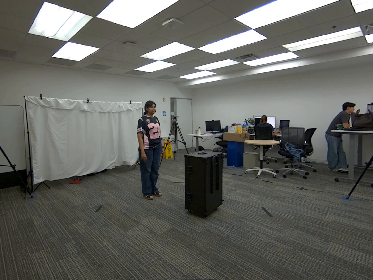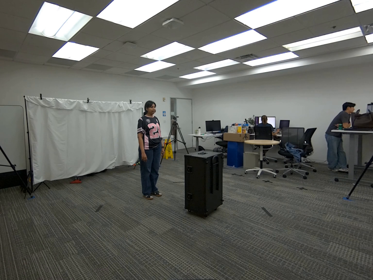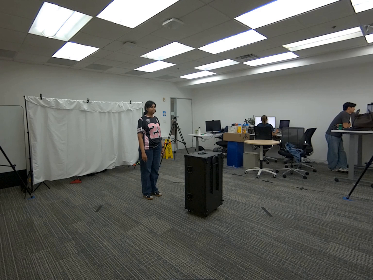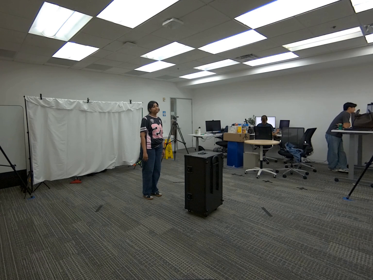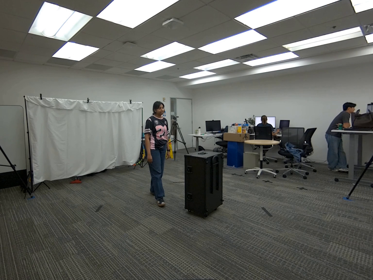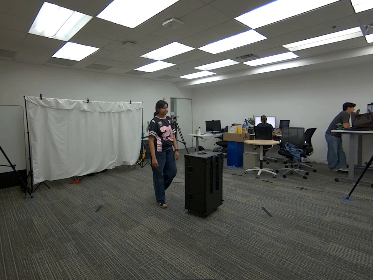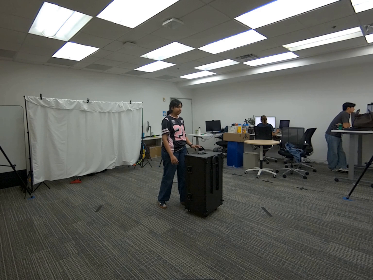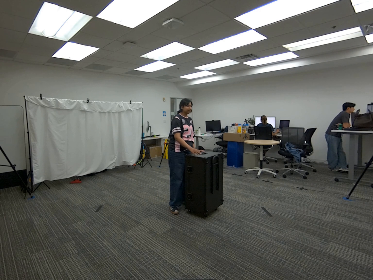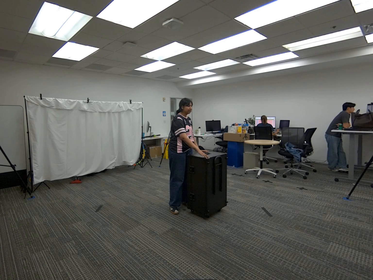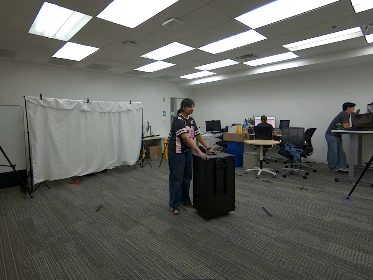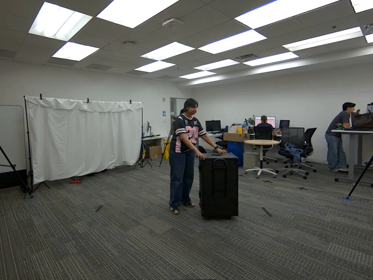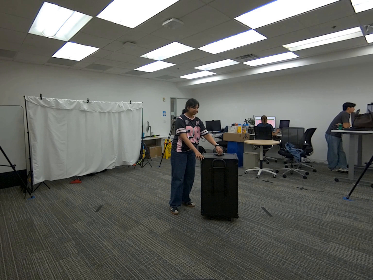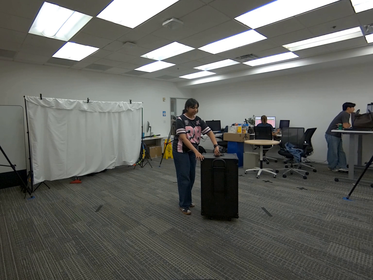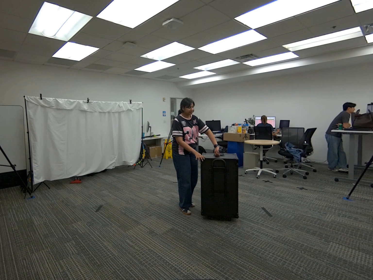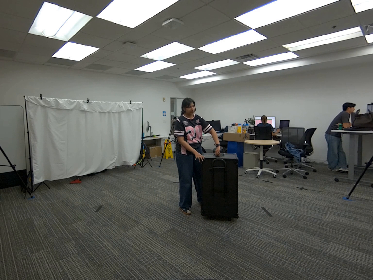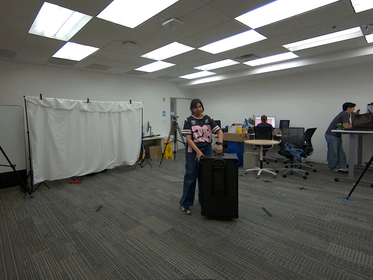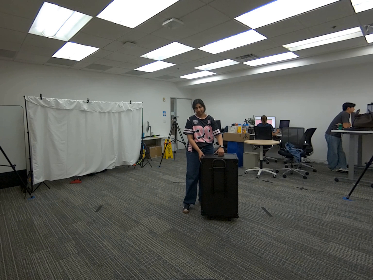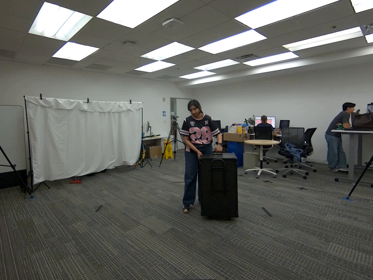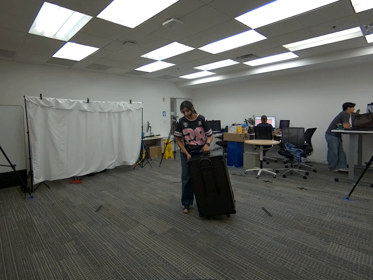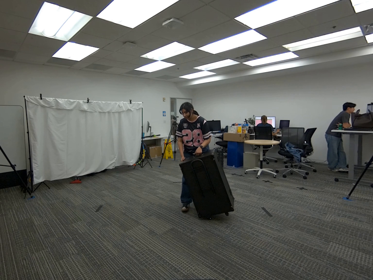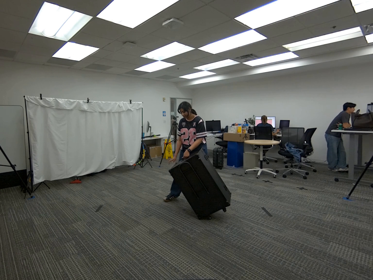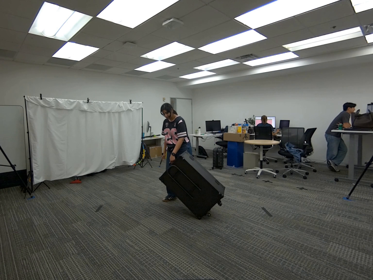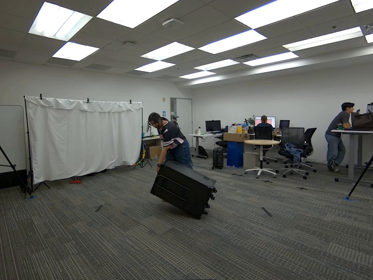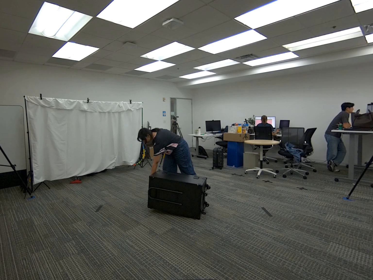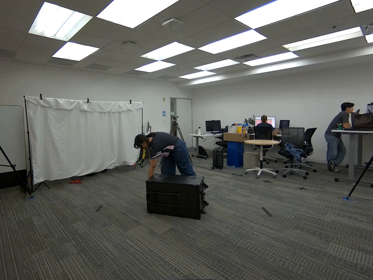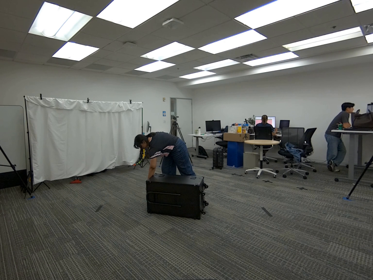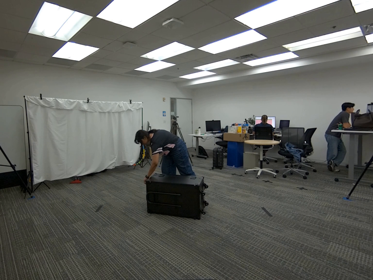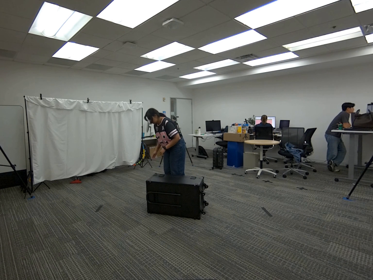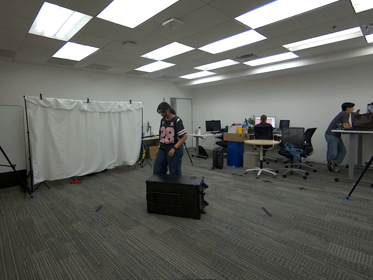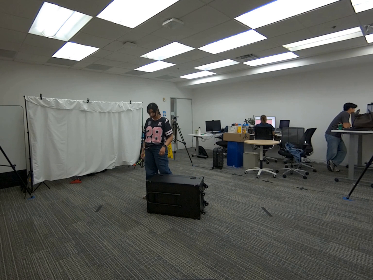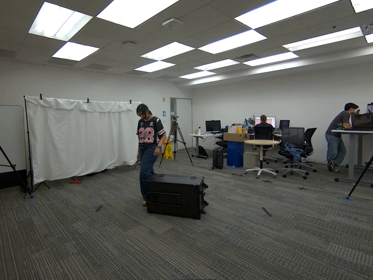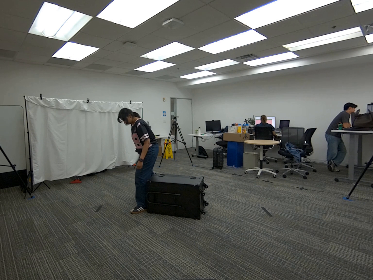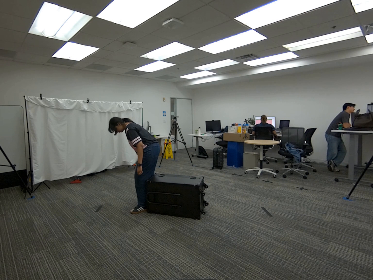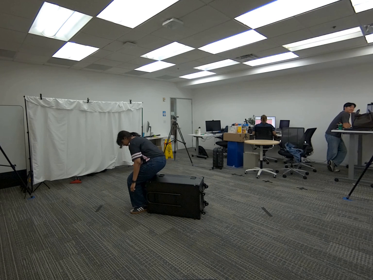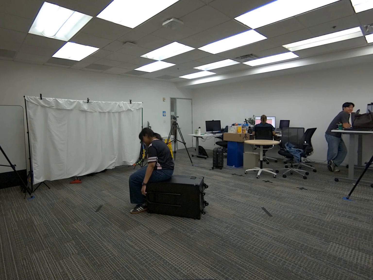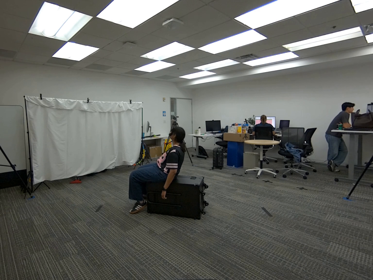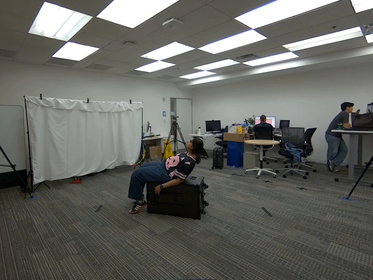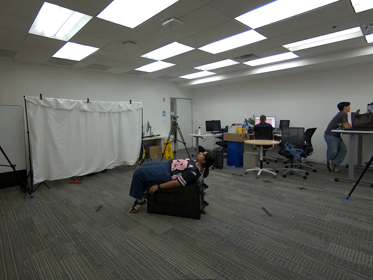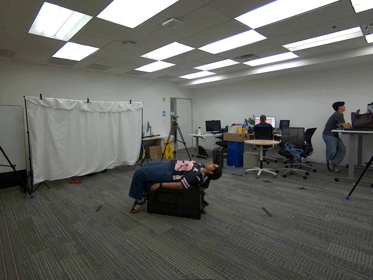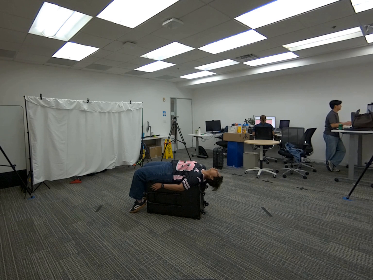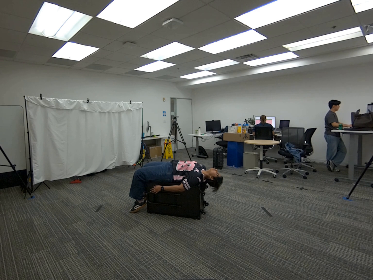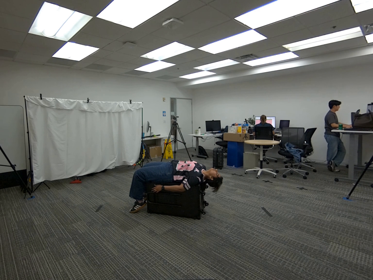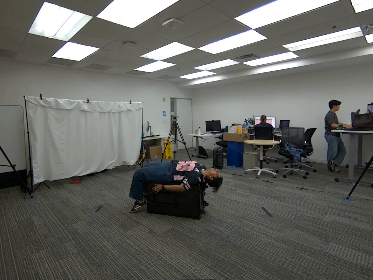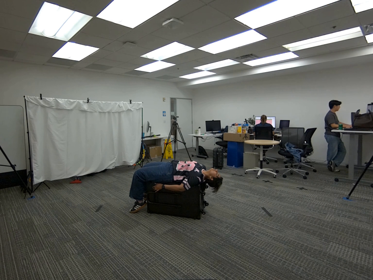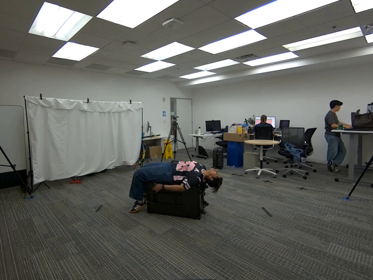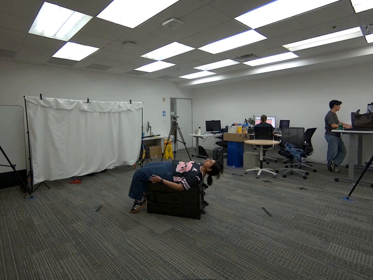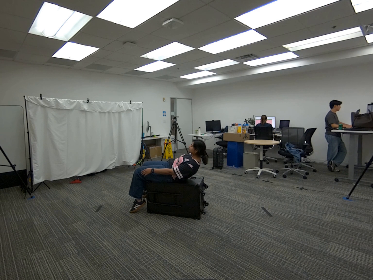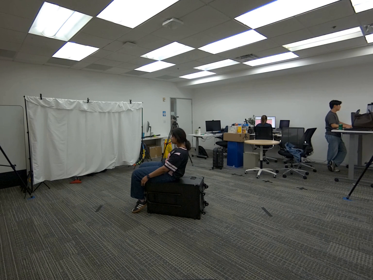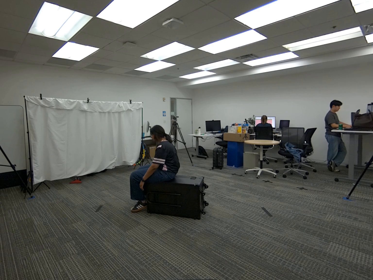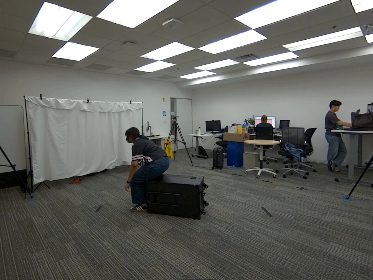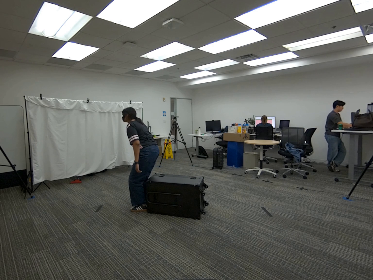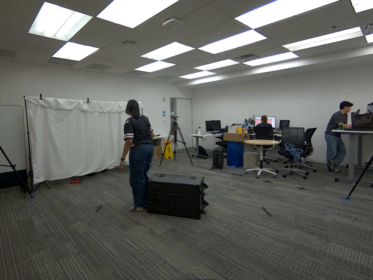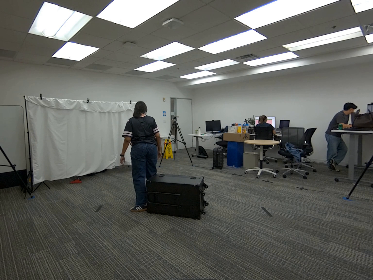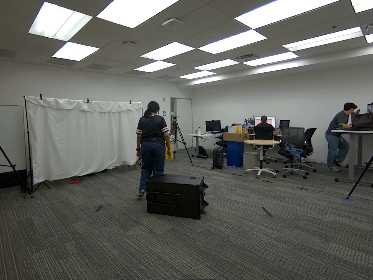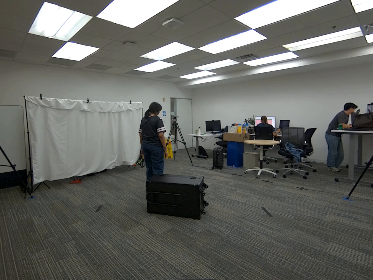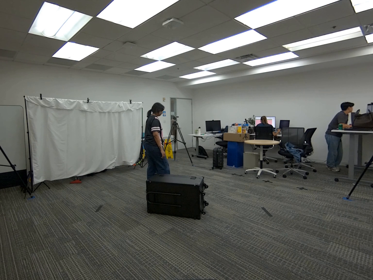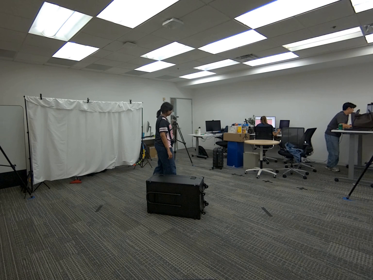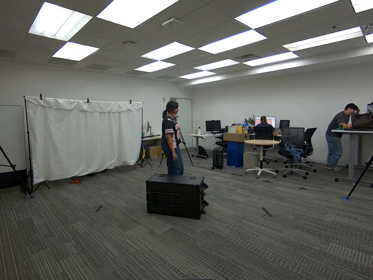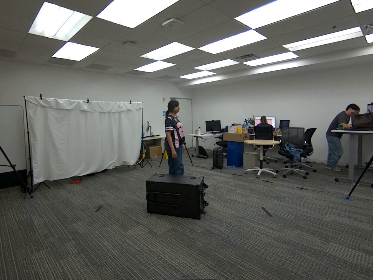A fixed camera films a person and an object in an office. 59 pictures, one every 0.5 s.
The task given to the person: Walk over to the G1 Box and place the box on its side and proceed lay on the G1 Box.
